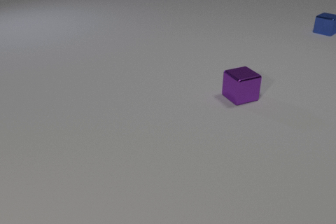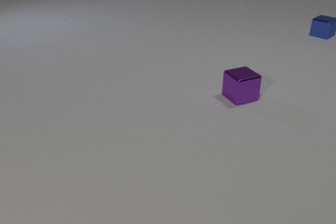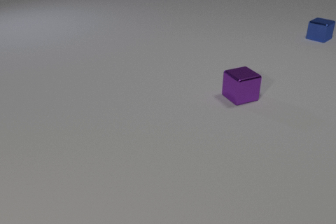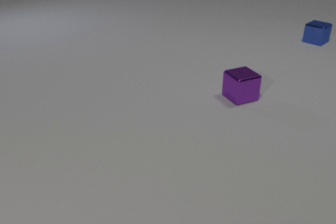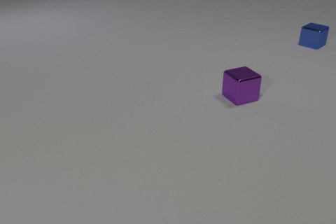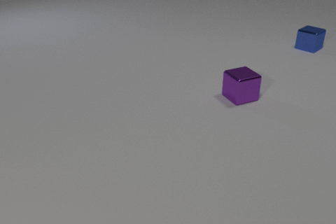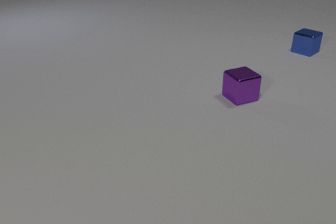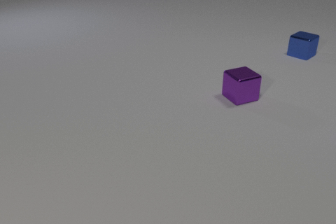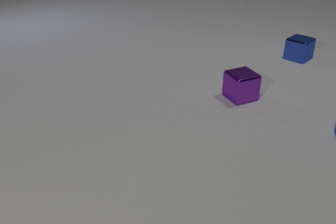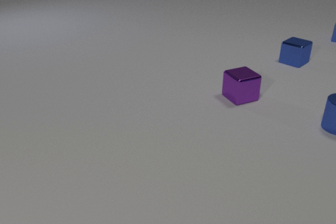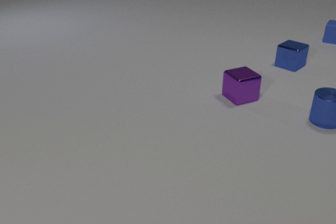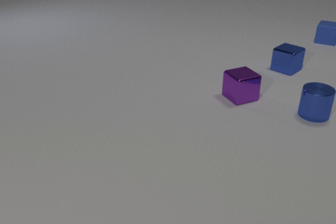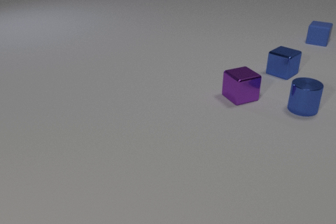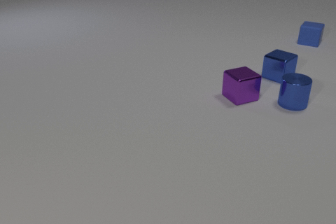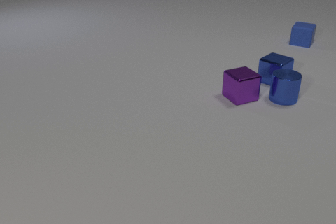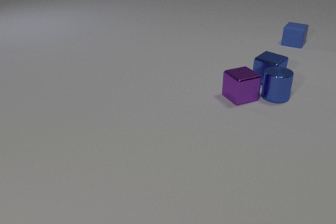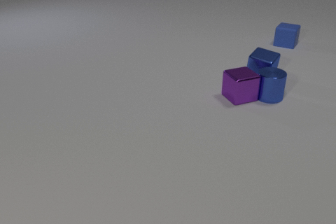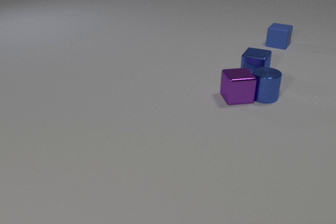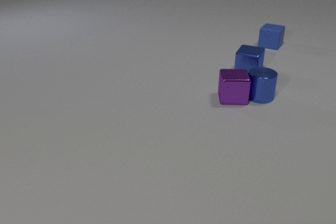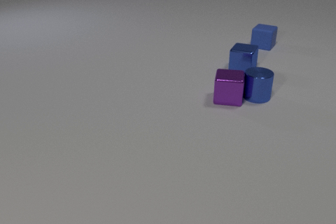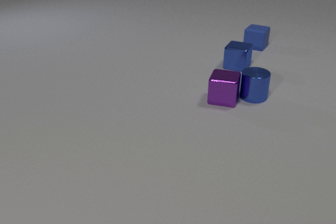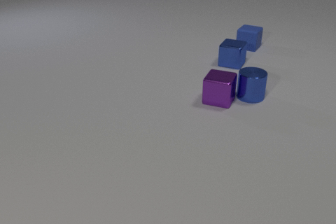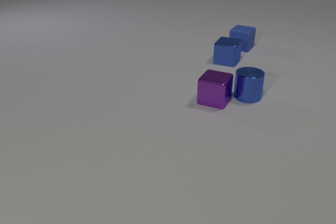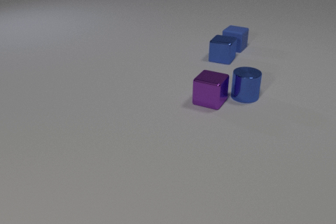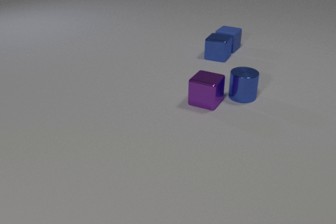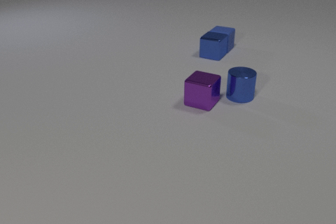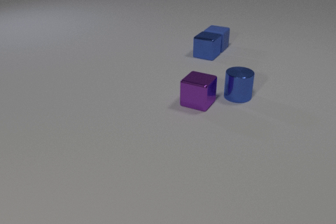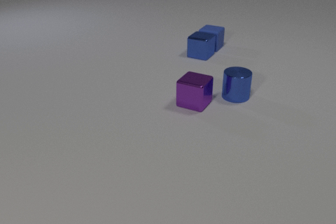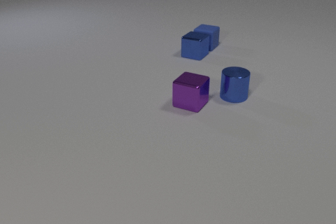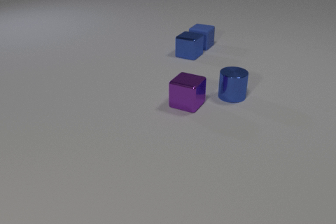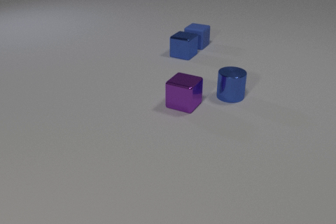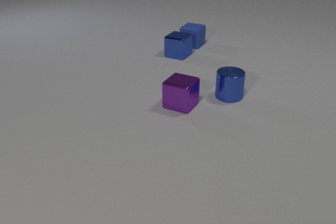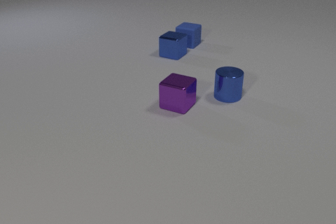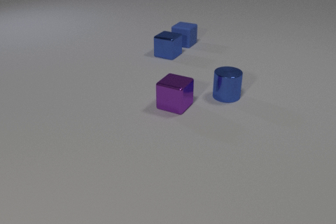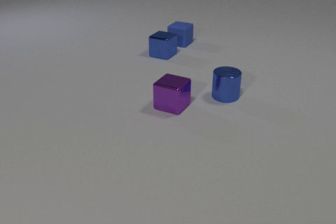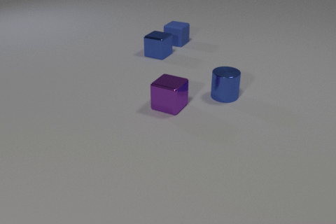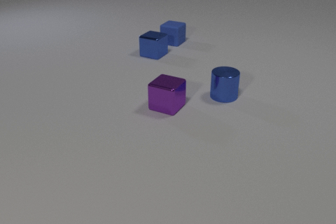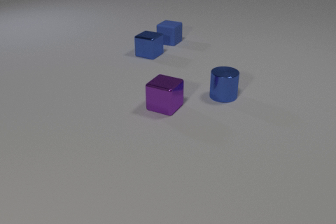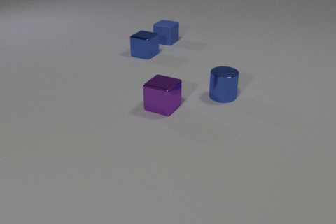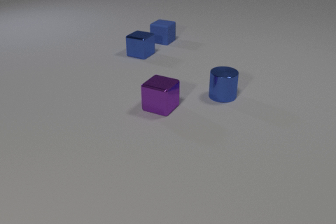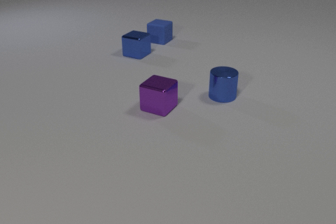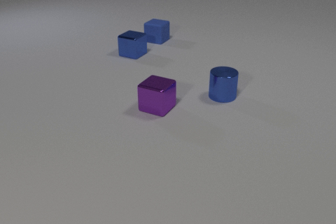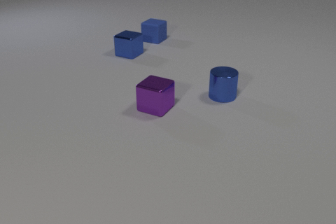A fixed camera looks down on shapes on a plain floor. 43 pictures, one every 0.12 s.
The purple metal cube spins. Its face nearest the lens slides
to the left.
The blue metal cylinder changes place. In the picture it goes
to the left.
0.00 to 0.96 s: The blue metal cube slides toward the camera.
0.96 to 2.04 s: The blue metal cylinder slides to the left and away from the camera. The blue metal cube slides toward the camera and to the left. The blue rubber cube comes in at the right edge, slides to the left and toward the camera. The blue metal cylinder and the blue metal cube collide. The blue metal cylinder and the purple metal cube collide.
2.04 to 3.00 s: The blue metal cylinder slides to the left. The blue metal cube slides away from the camera and to the left. The purple metal cube slides to the left and toward the camera, spins clockwise seen from above by about 45 degrees, its near face sliding to the left. The blue rubber cube slides to the left. The blue metal cube and the blue rubber cube collide.
3.00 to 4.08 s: The blue metal cylinder slides to the left. The blue metal cube slides to the left. The purple metal cube slides to the left. The blue rubber cube slides to the left.
4.08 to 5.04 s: The blue metal cube slides to the left. The purple metal cube slides to the left. The blue rubber cube slides to the left.
How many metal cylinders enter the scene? 1.
How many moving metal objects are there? 3.
Are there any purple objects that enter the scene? no.
